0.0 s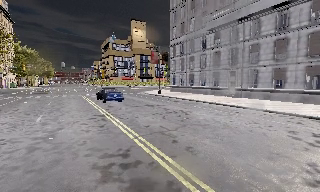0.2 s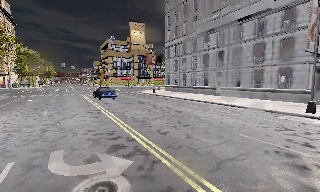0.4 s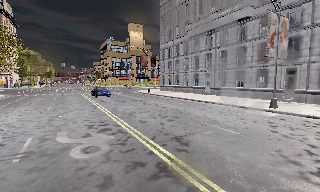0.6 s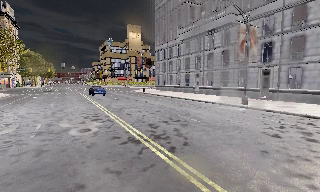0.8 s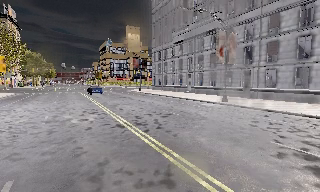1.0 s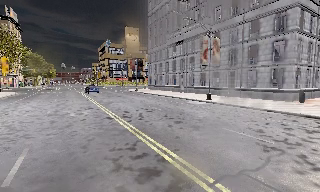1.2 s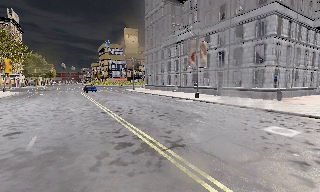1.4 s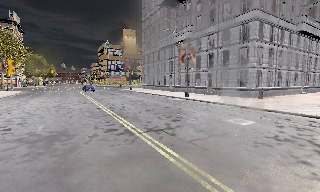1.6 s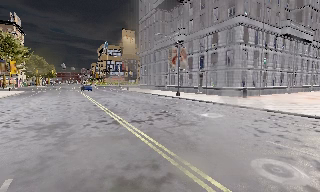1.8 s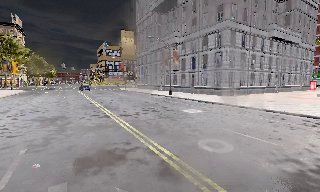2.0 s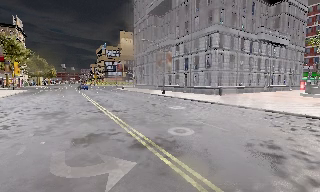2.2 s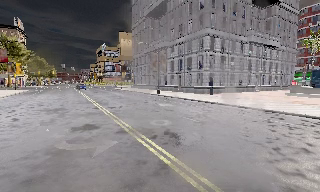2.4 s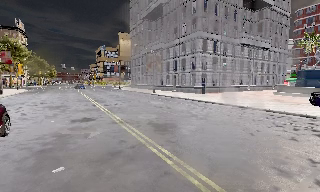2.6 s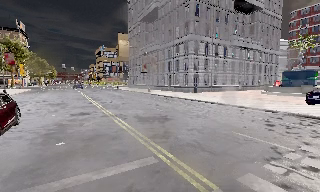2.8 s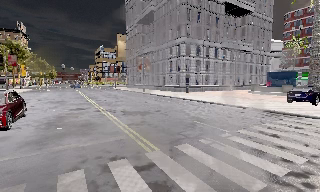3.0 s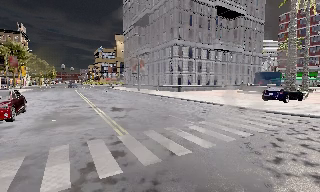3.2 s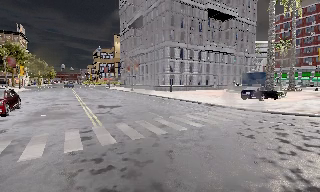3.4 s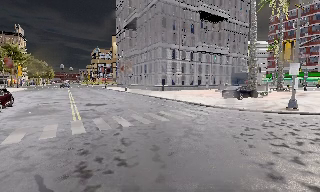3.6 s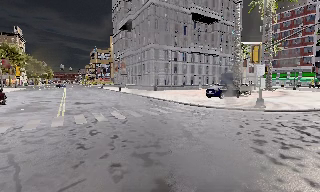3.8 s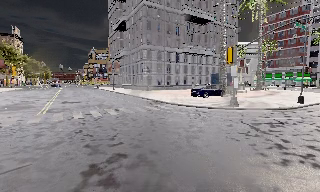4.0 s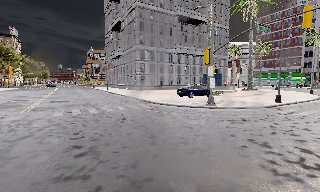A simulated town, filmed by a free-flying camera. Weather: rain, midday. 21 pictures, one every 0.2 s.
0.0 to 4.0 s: The camera travels backward and to its right, about 35 m, so what stands in front gets smaller.
The film runs forward here.
